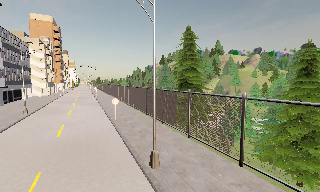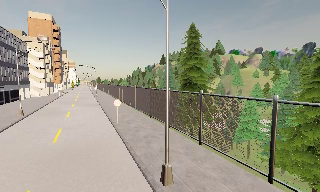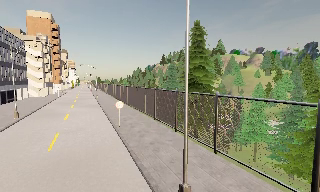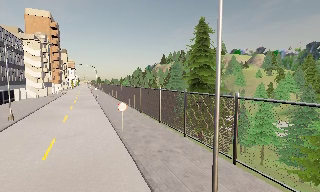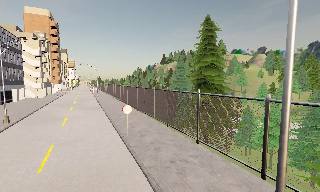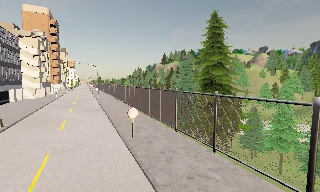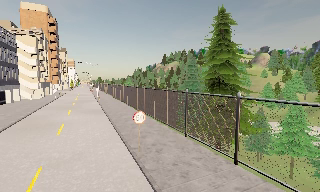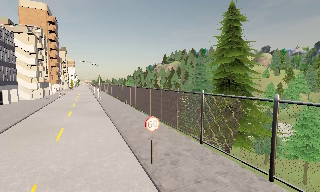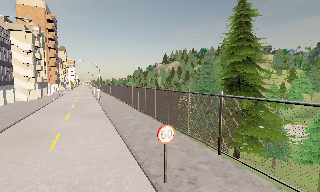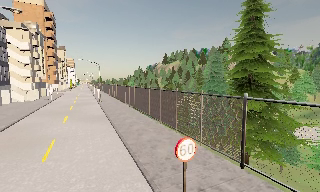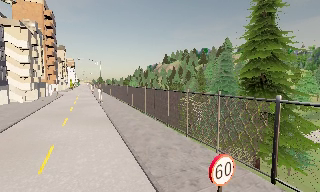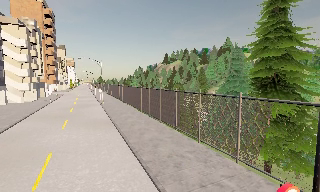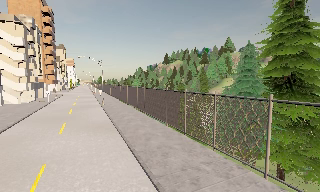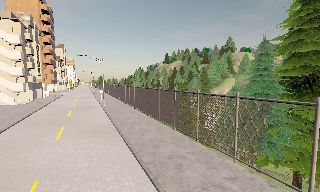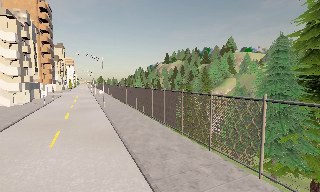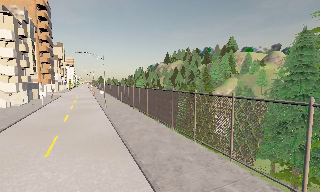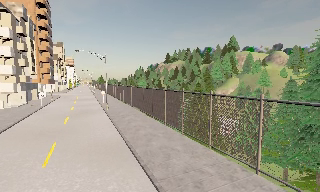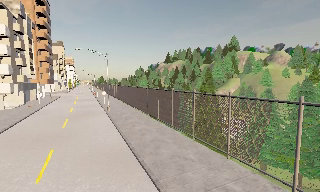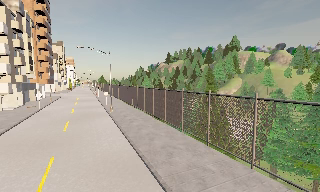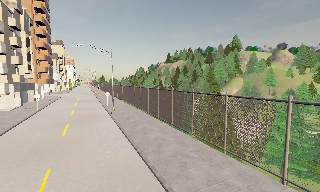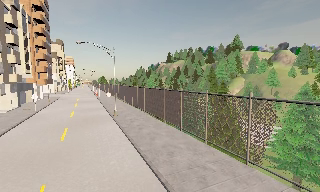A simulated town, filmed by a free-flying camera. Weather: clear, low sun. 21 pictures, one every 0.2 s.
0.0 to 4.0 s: The camera travels forward and to its left, about 25 m, so what stands in front looms larger.
The film runs forward here.
